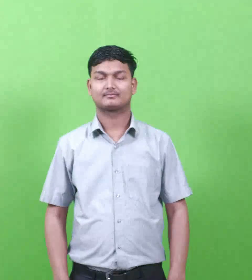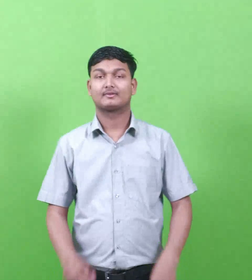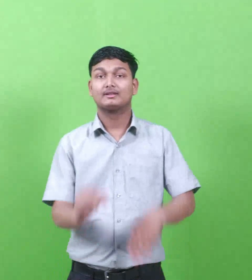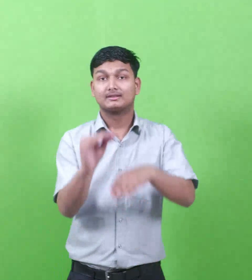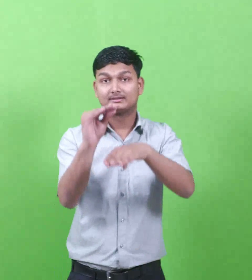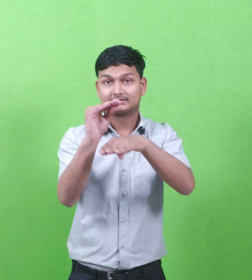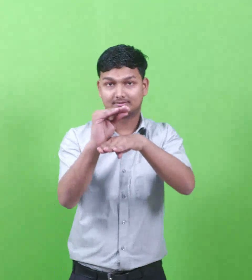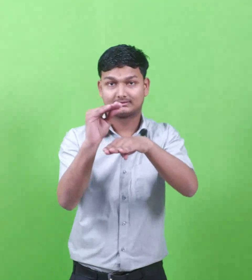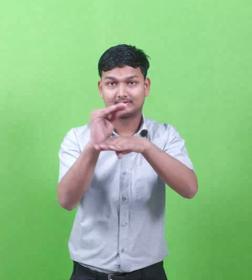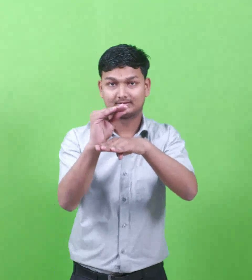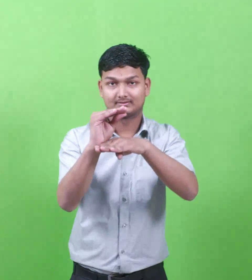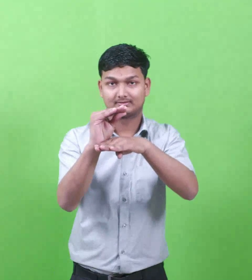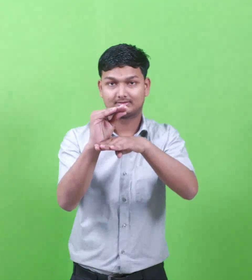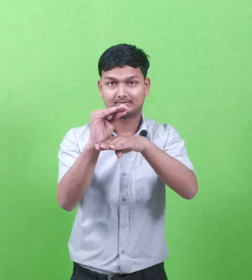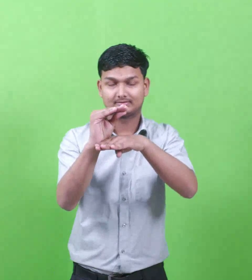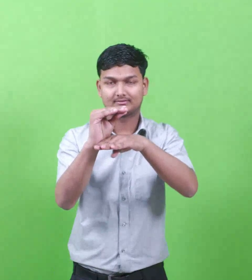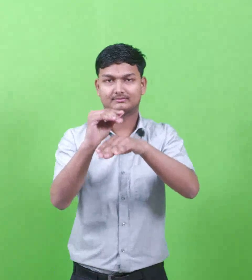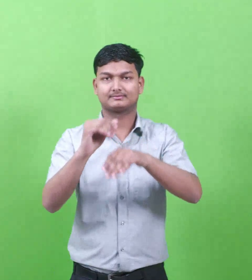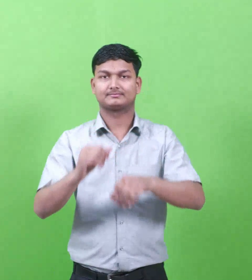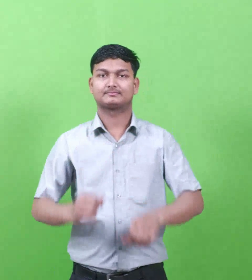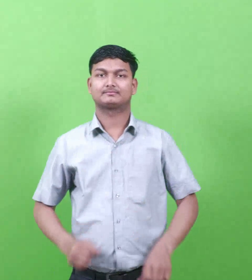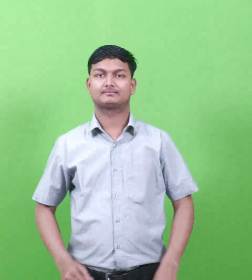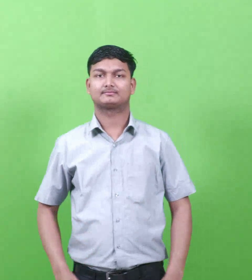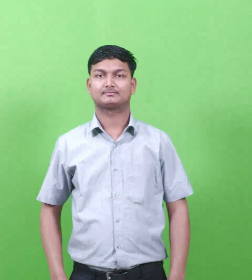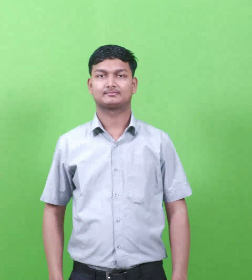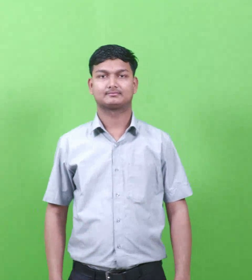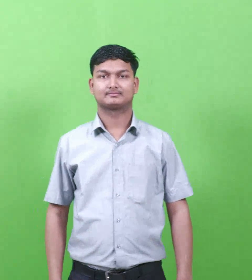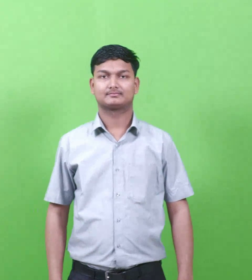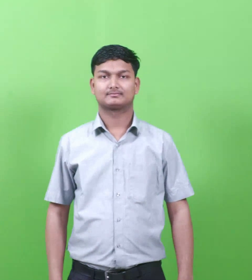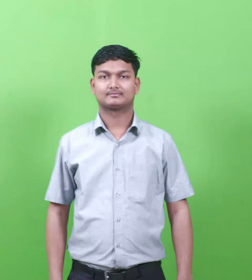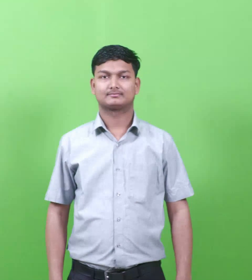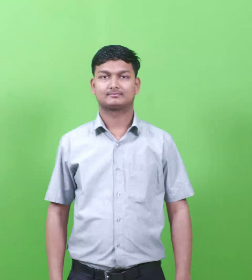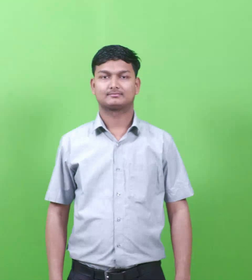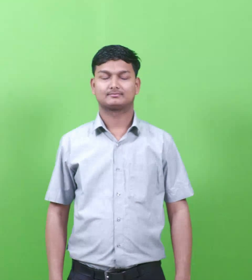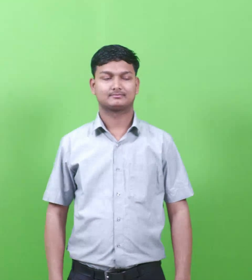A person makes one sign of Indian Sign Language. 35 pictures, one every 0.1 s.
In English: magadan
